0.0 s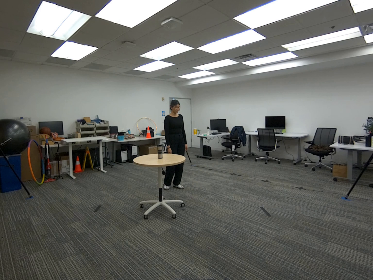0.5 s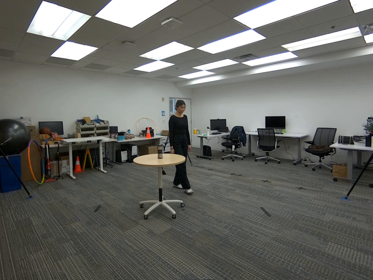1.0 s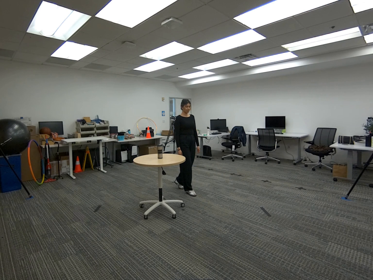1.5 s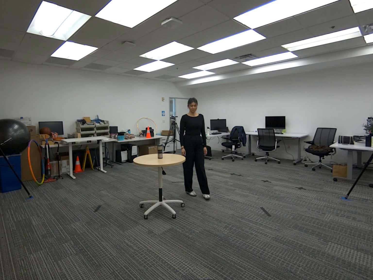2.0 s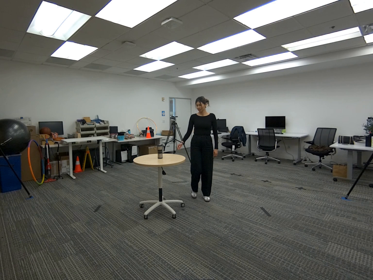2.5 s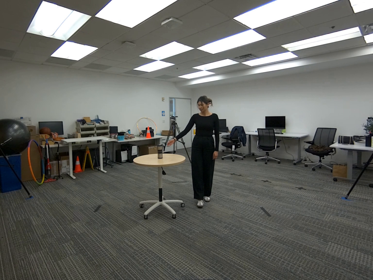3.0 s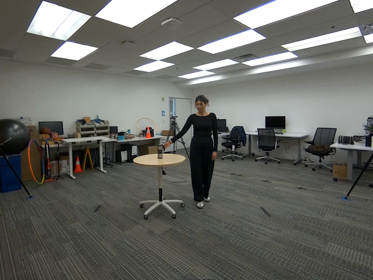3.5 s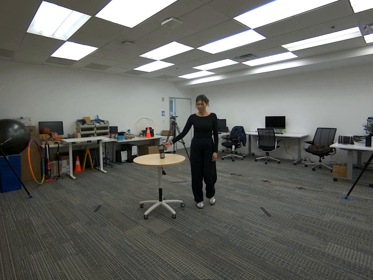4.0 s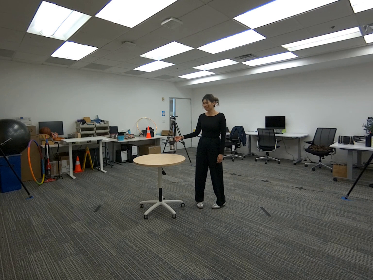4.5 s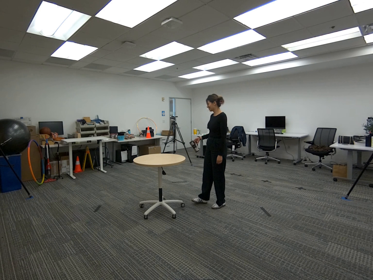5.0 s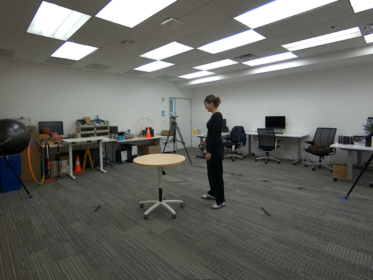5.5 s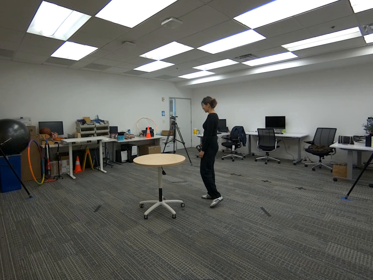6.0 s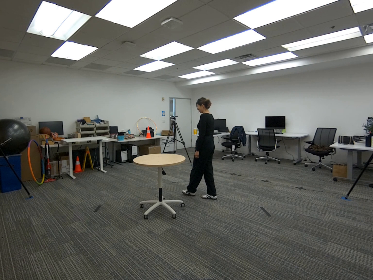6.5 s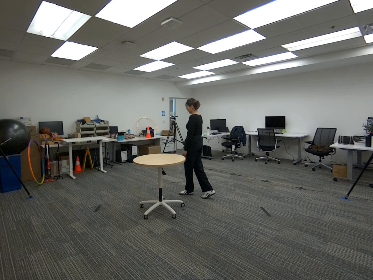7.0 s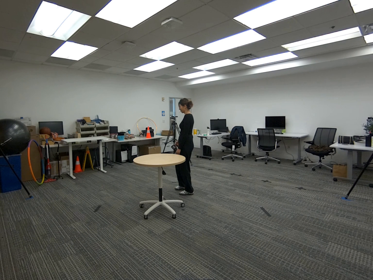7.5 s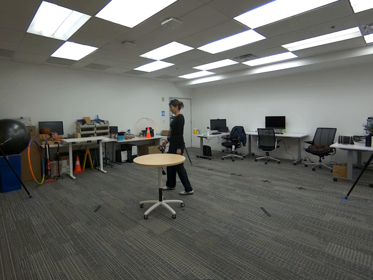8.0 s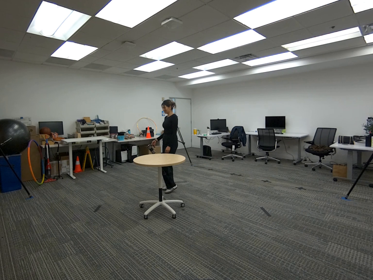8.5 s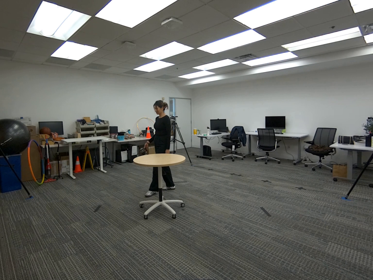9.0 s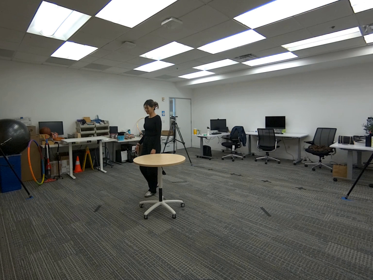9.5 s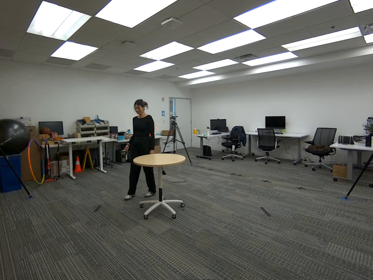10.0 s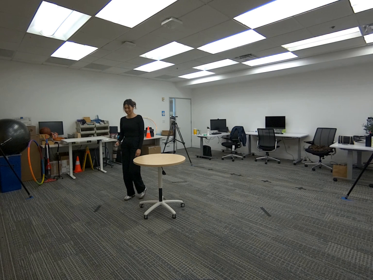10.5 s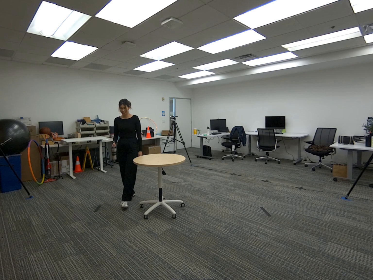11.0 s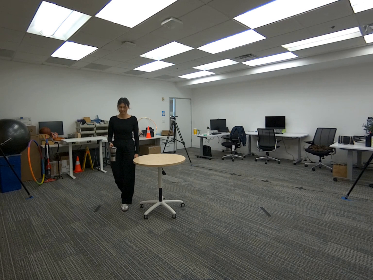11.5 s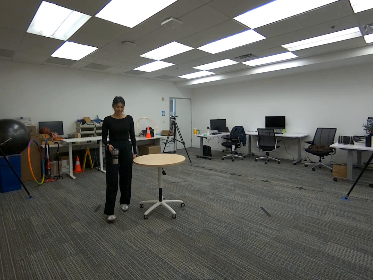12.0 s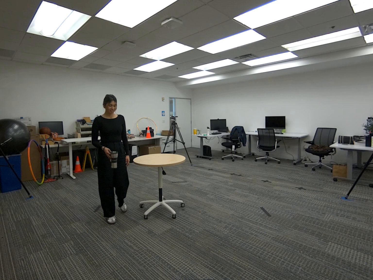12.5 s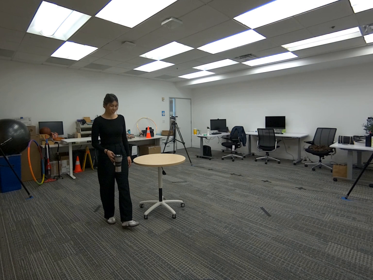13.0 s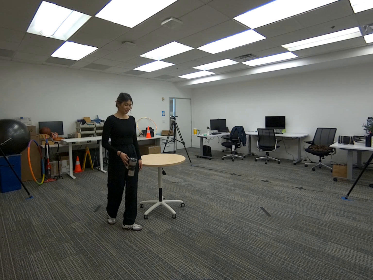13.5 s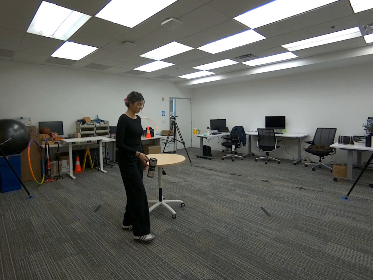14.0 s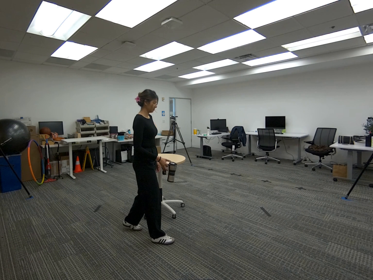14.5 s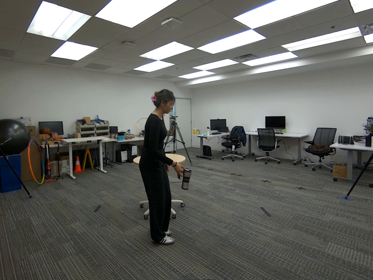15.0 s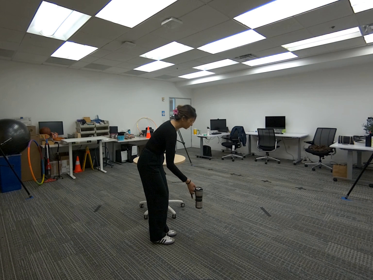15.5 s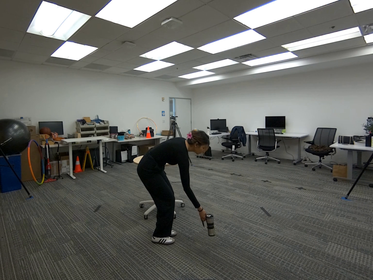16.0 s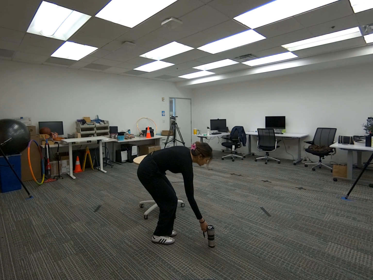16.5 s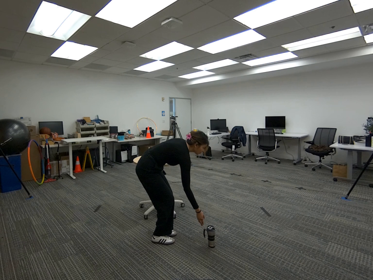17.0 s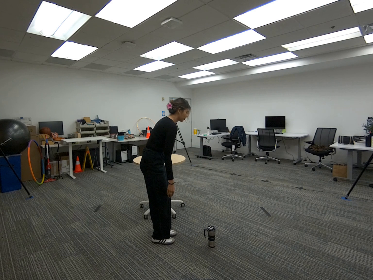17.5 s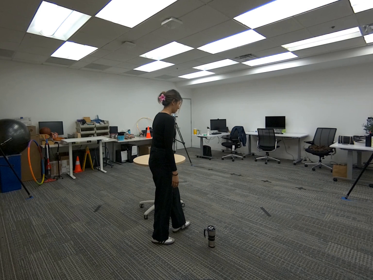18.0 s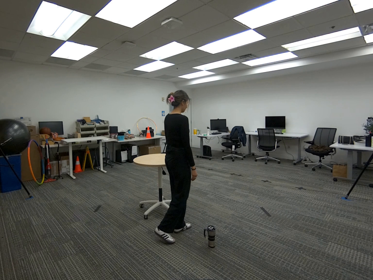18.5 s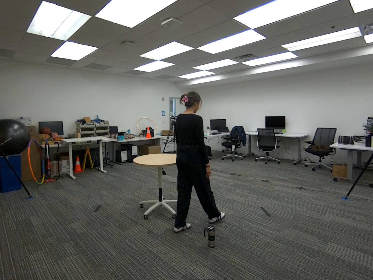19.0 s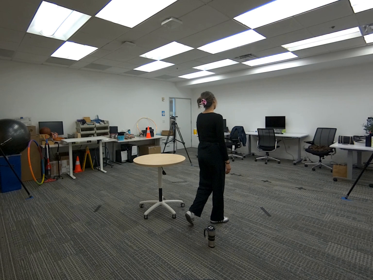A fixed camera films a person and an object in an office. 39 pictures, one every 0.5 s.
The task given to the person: Walk to the coffee mug on the round table, pick up the mug with your right hand and place it on the ground.
